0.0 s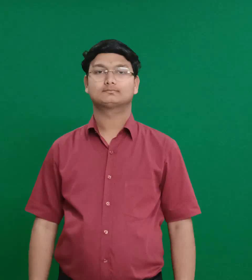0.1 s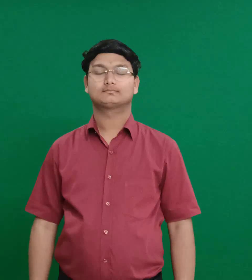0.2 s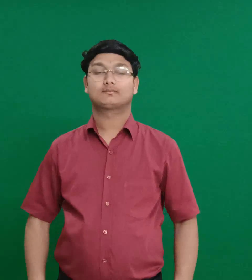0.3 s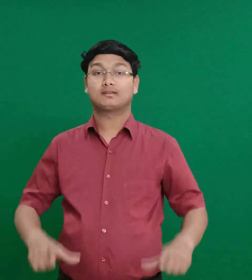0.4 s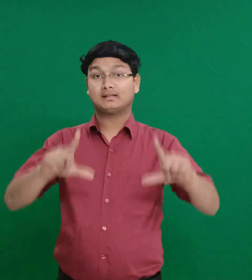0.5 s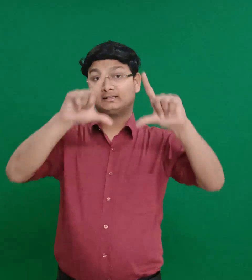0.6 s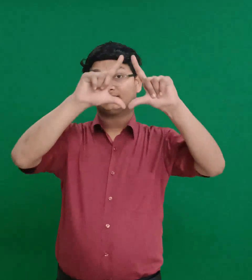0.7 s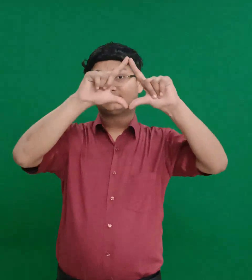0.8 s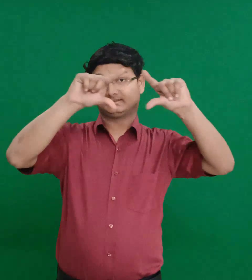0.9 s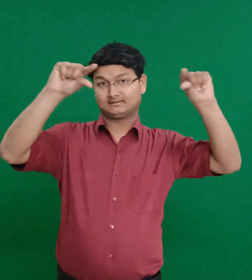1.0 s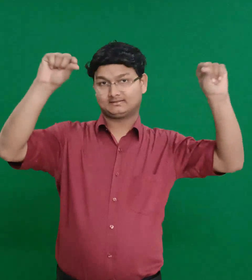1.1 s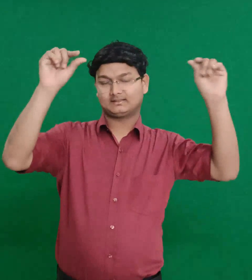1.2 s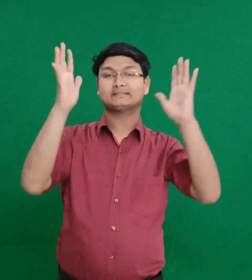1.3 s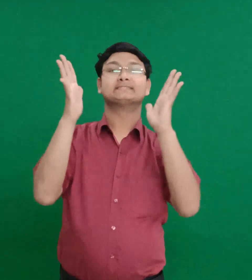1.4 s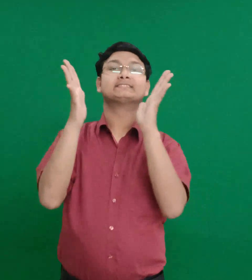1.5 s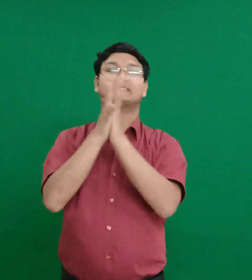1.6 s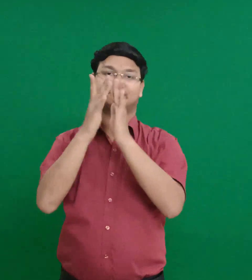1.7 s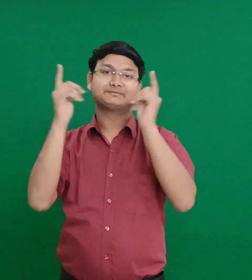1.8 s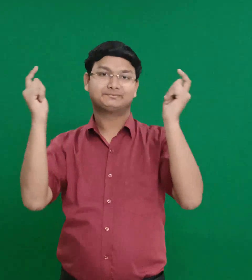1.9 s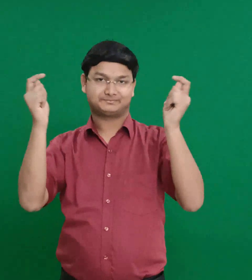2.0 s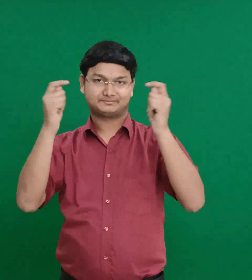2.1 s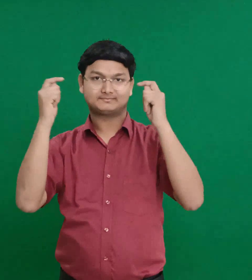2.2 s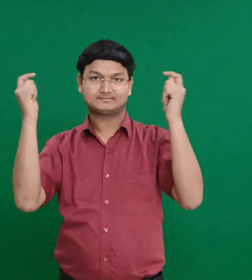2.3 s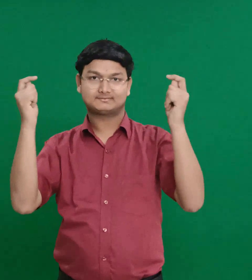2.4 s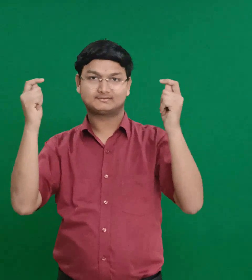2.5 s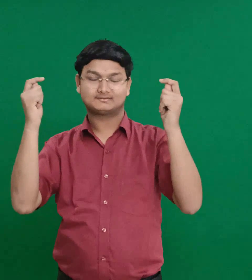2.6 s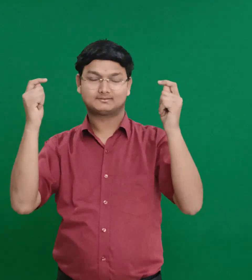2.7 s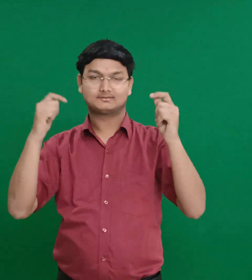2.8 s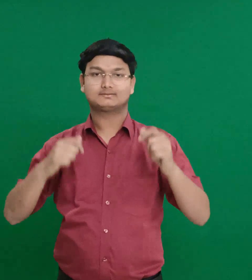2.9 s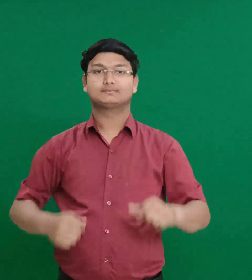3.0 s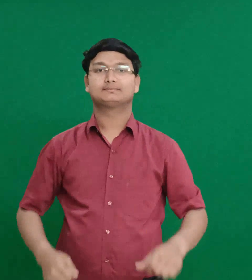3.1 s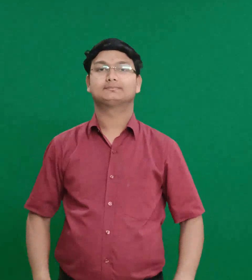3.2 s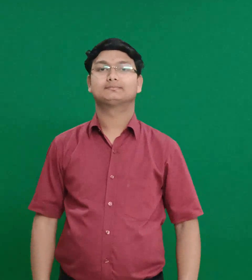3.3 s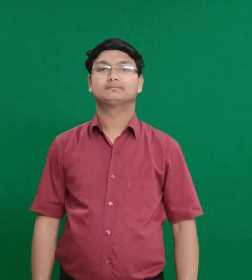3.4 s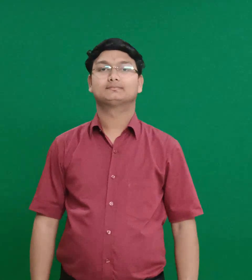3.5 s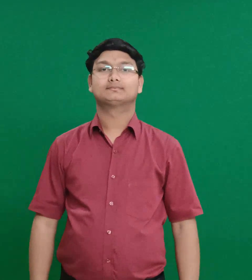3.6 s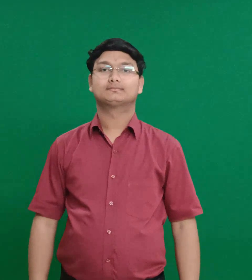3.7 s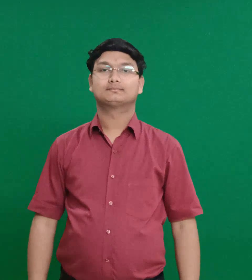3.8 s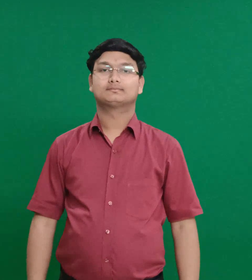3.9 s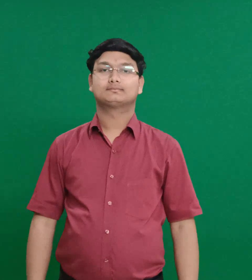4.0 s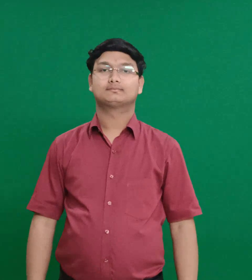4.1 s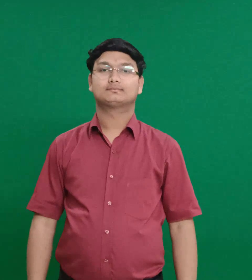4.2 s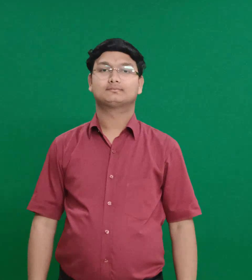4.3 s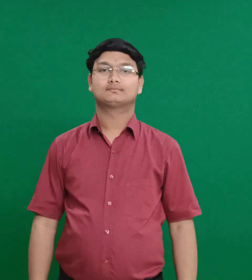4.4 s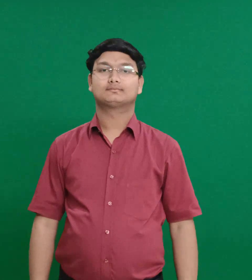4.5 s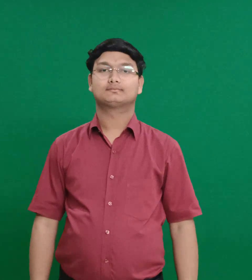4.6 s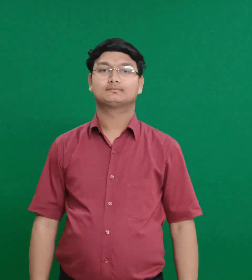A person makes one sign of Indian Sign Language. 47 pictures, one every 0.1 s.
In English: new moon celebration
